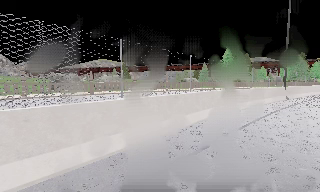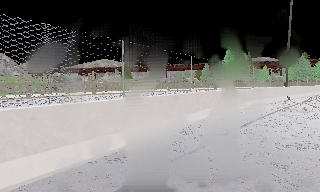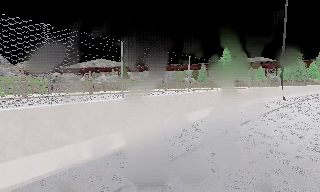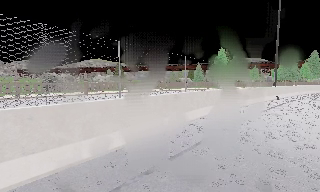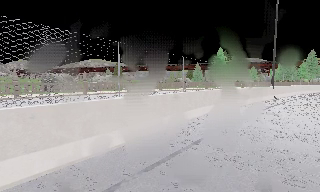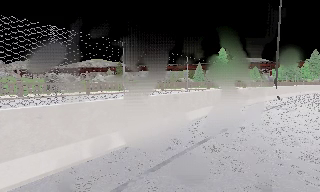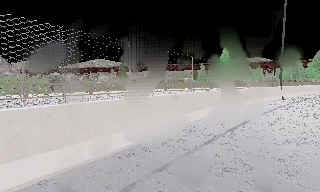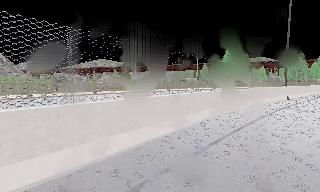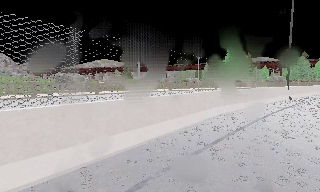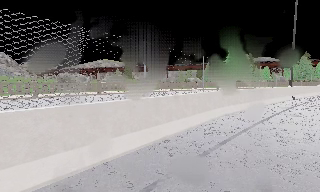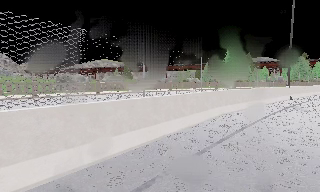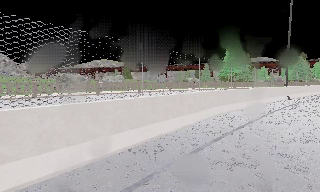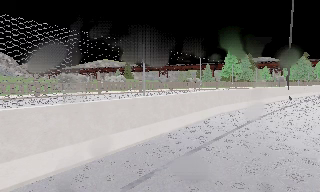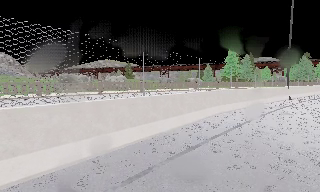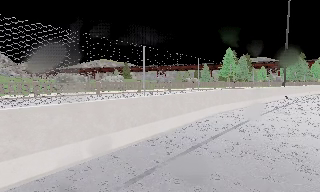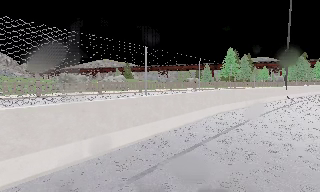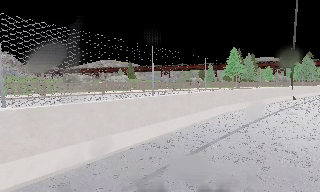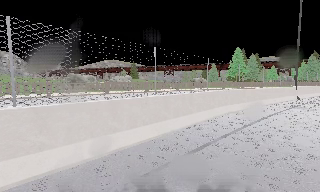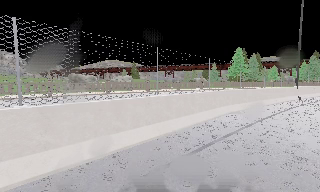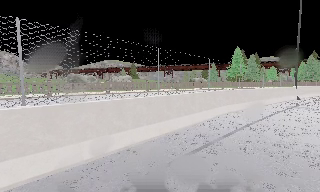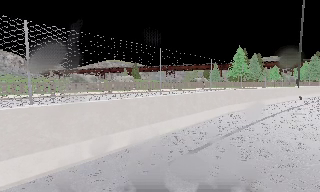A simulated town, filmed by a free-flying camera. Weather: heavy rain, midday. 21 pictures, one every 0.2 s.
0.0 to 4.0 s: The camera travels backward and to its left, about 1 m, so what stands in front gets smaller.
The film runs backward here.
